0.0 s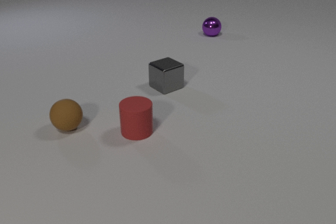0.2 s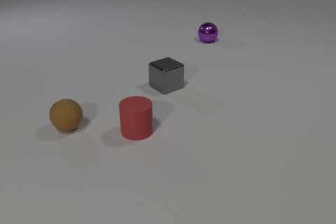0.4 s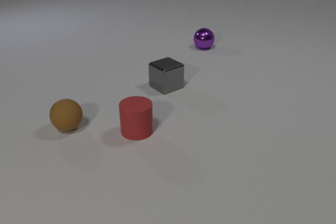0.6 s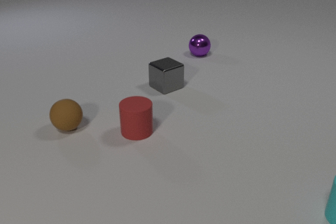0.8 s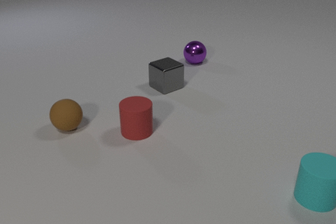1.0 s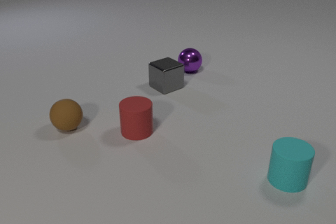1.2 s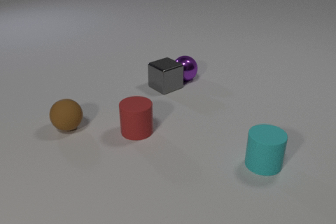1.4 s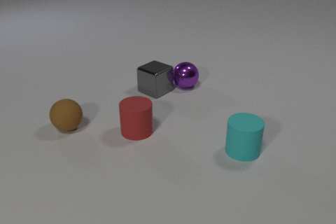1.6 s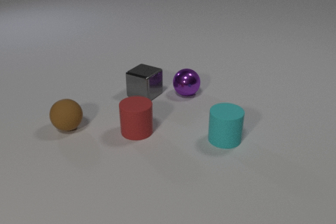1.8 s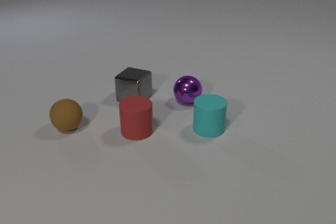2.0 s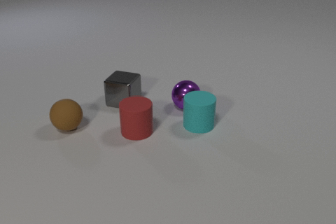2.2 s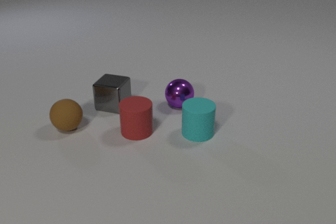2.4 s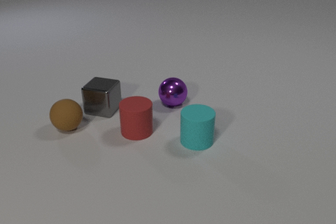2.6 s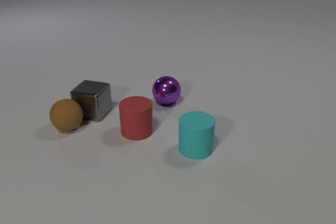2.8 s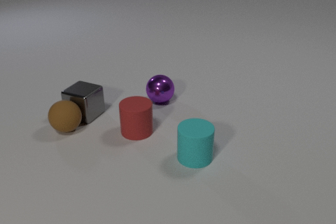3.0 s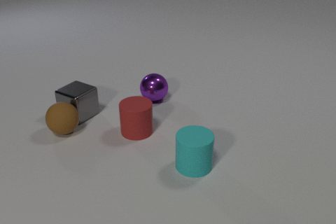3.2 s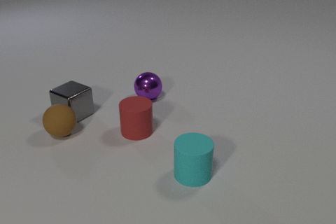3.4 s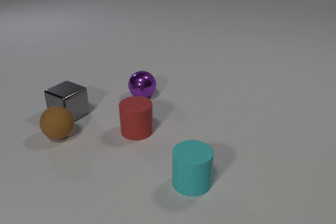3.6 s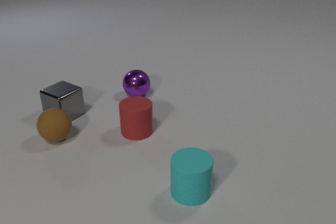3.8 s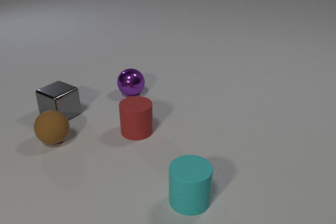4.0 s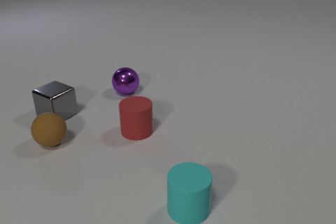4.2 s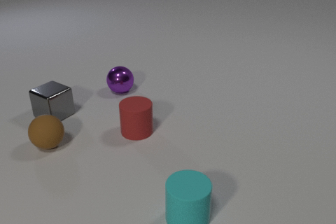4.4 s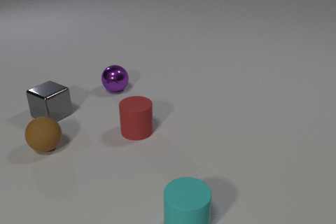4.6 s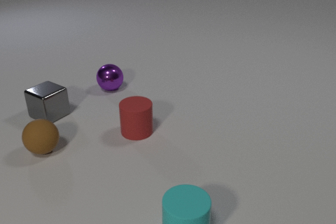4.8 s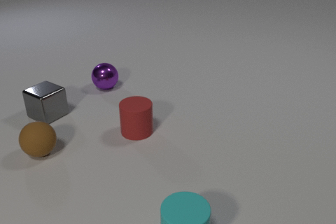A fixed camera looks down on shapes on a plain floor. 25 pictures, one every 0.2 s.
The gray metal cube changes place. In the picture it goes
to the left.
0.0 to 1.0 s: The purple metal sphere rolls toward the camera. The cyan rubber cylinder comes in at the right edge, slides to the left and away from the camera.
1.0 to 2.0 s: The purple metal sphere rolls toward the camera. The gray metal cube slides to the left and toward the camera, spins counterclockwise seen from above by about 30 degrees, its near face sliding to the right. The cyan rubber cylinder slides to the left and away from the camera. The purple metal sphere and the gray metal cube collide. The purple metal sphere and the cyan rubber cylinder collide.
2.0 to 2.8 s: The purple metal sphere rolls to the left and away from the camera. The gray metal cube slides to the left and toward the camera. The cyan rubber cylinder slides toward the camera. The gray metal cube and the brown rubber sphere collide.
2.8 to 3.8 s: The purple metal sphere rolls to the left and away from the camera. The gray metal cube slides to the left. The cyan rubber cylinder slides toward the camera. The brown rubber sphere rolls toward the camera and to the left.
3.8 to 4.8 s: The purple metal sphere rolls to the left and away from the camera. The gray metal cube slides to the left. The cyan rubber cylinder slides toward the camera. The brown rubber sphere rolls toward the camera and to the left.
Are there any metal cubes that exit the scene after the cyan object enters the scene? no.
How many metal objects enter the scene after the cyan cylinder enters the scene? 0.
How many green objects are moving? 0.
